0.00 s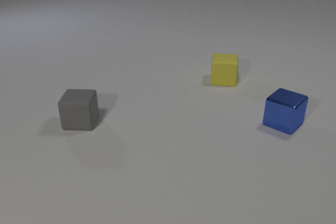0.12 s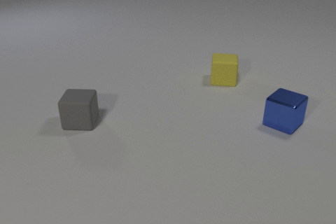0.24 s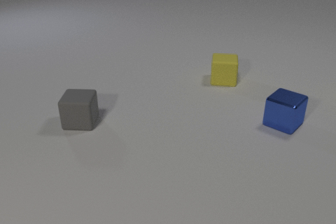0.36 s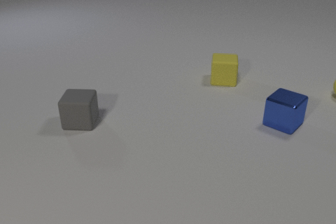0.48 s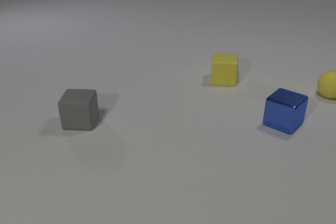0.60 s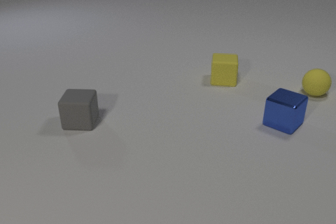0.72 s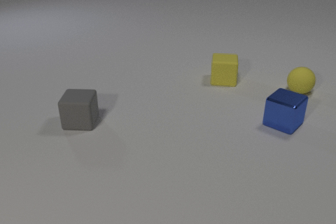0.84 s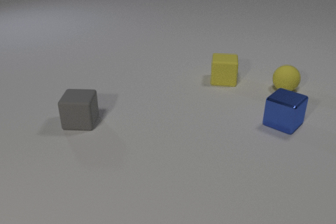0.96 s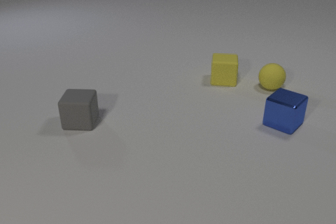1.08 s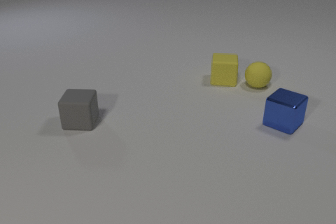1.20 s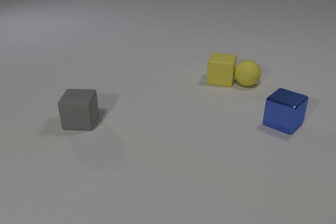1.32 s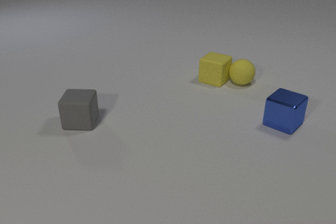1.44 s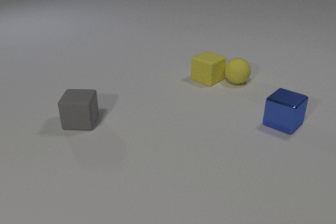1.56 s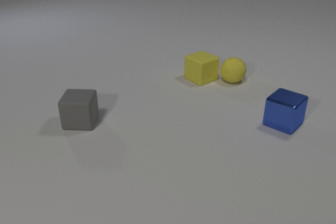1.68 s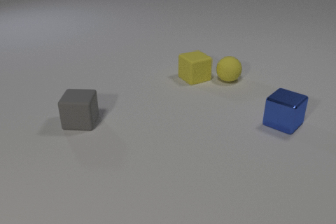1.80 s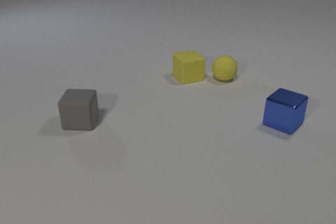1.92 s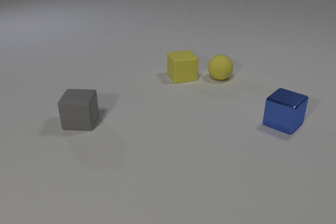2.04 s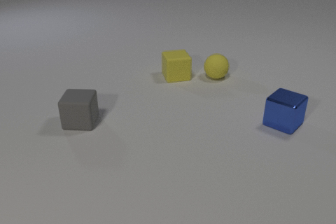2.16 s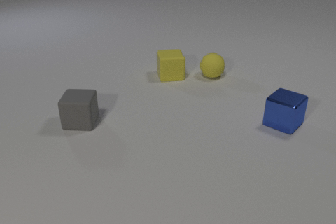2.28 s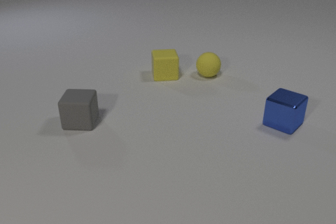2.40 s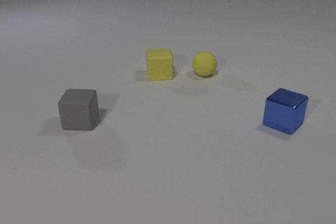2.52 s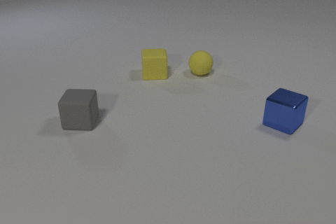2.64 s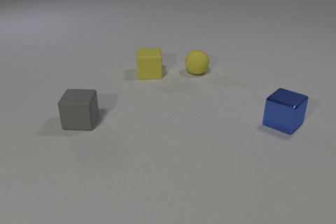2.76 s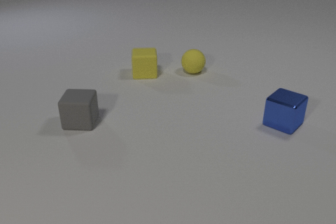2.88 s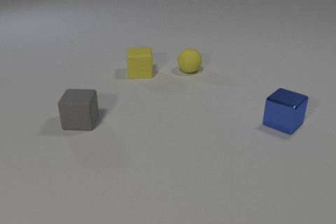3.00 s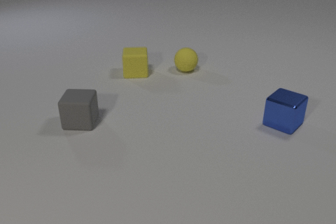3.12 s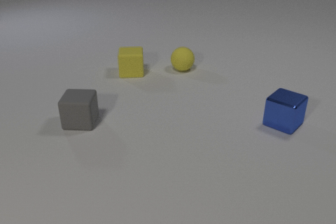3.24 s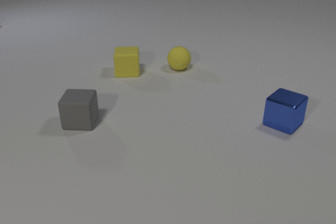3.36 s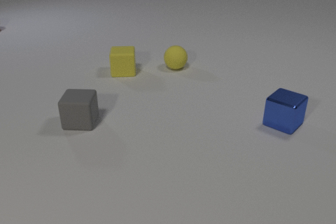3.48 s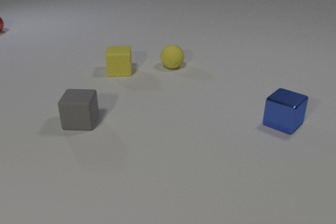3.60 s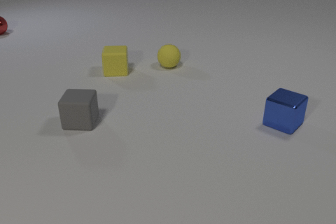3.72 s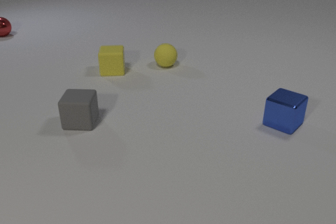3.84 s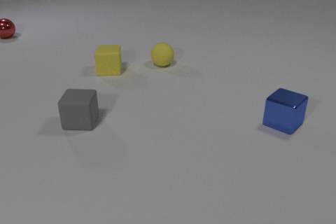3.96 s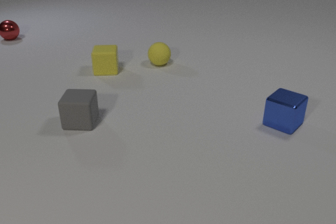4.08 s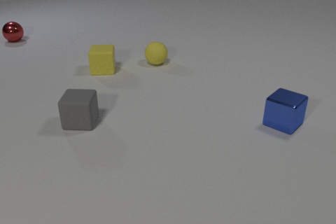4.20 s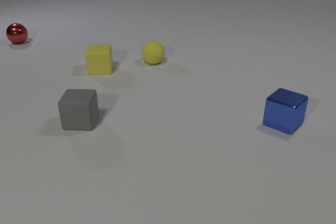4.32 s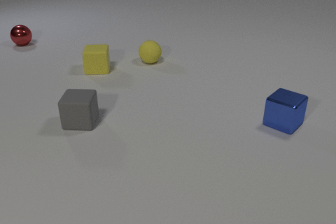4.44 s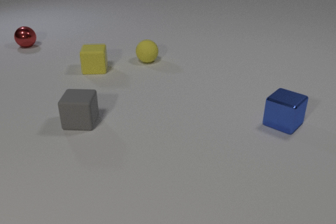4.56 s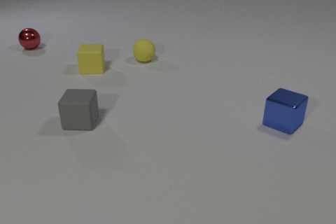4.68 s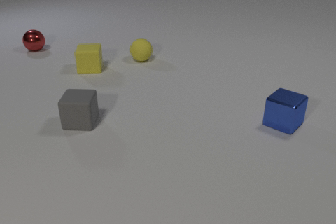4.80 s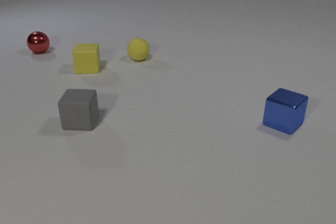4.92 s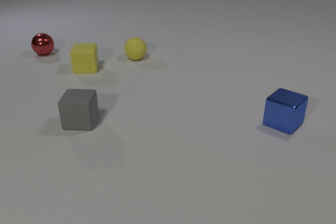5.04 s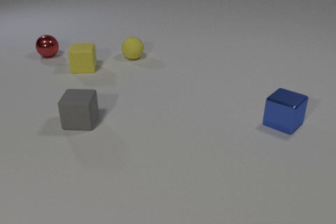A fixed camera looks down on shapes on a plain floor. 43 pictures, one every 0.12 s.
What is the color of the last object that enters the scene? red.
Are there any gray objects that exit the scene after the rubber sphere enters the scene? no.
How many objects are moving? 3.
0.00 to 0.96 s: The yellow rubber sphere comes in at the right edge, rolls to the left.
0.96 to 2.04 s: The yellow rubber sphere rolls to the left. The yellow rubber cube slides to the left, spins so that its near face slides to the left, clockwise seen from above. The yellow rubber sphere and the yellow rubber cube collide.
2.04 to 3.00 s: The yellow rubber sphere rolls to the left and away from the camera. The yellow rubber cube slides to the left.
3.00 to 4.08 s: The yellow rubber sphere rolls to the left and away from the camera. The yellow rubber cube slides to the left. The red metal sphere comes in at the left edge, rolls toward the camera and to the right.
4.08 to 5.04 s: The yellow rubber sphere rolls to the left and away from the camera. The yellow rubber cube slides to the left and away from the camera. The red metal sphere rolls toward the camera and to the right.
